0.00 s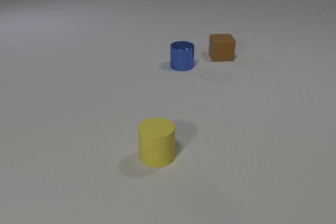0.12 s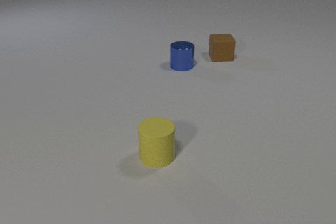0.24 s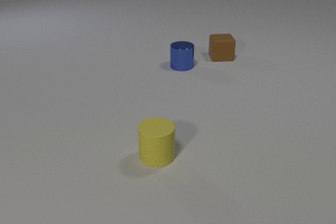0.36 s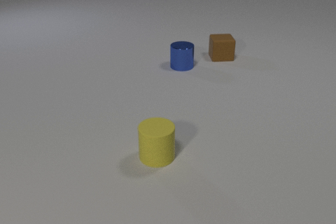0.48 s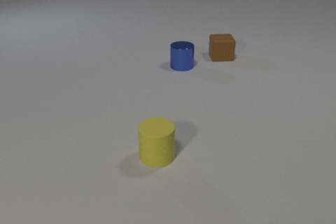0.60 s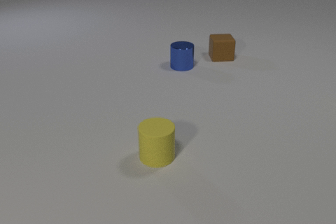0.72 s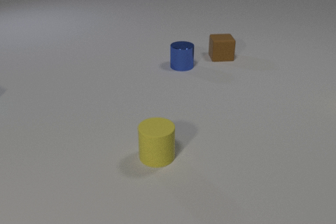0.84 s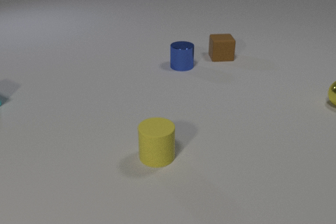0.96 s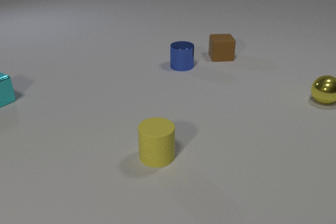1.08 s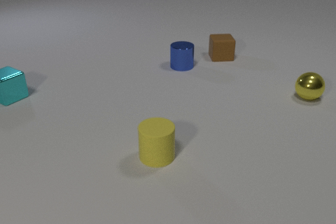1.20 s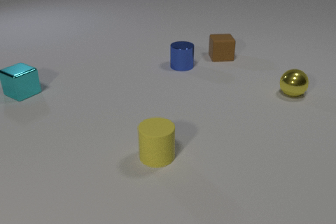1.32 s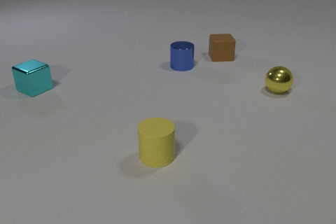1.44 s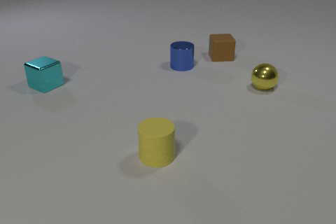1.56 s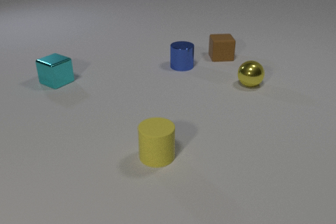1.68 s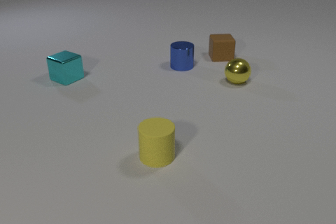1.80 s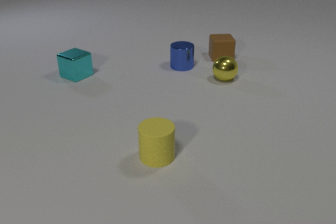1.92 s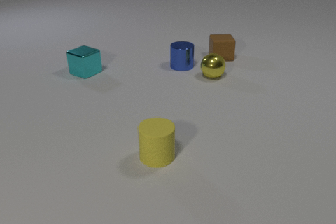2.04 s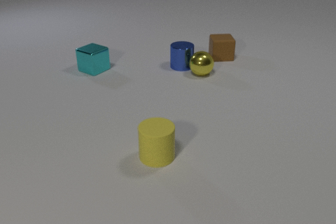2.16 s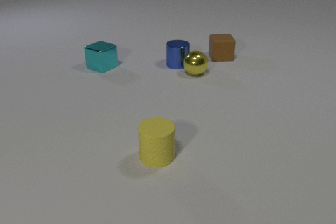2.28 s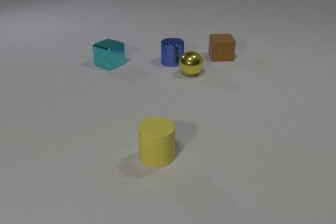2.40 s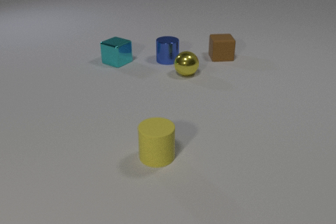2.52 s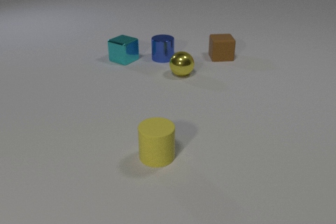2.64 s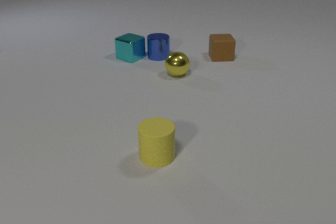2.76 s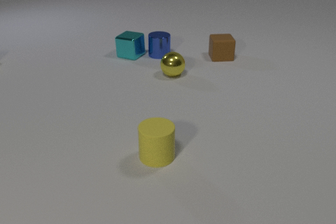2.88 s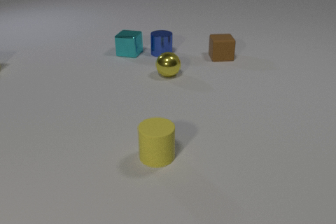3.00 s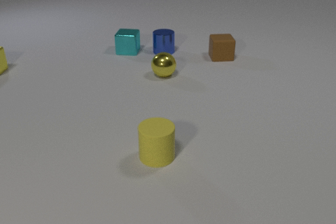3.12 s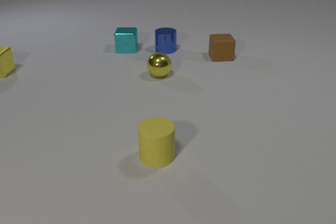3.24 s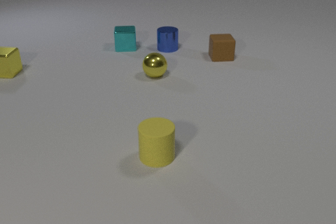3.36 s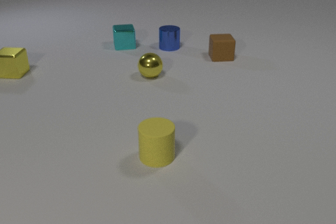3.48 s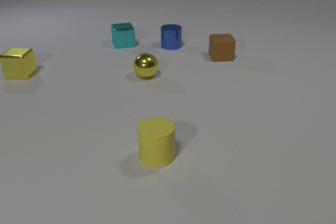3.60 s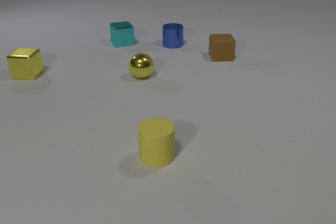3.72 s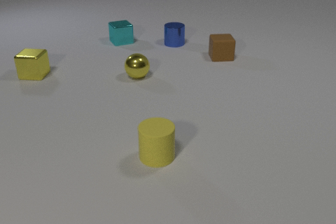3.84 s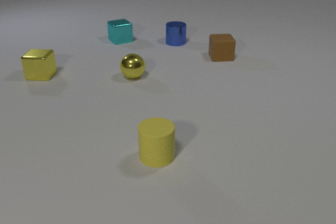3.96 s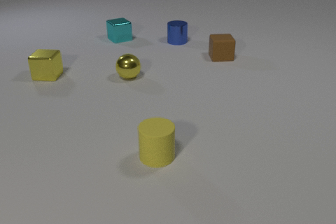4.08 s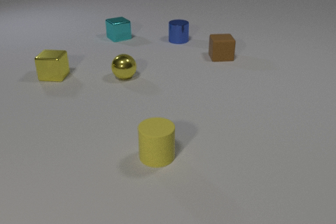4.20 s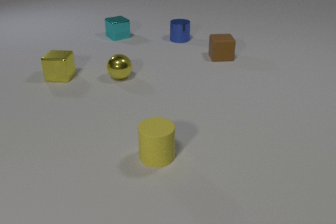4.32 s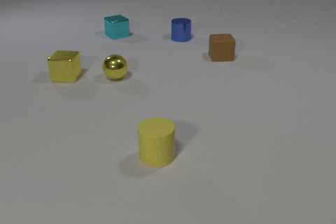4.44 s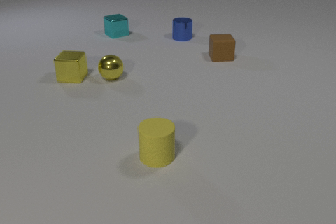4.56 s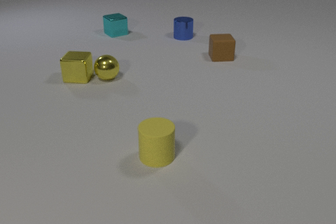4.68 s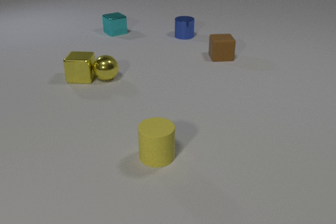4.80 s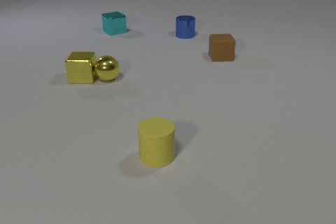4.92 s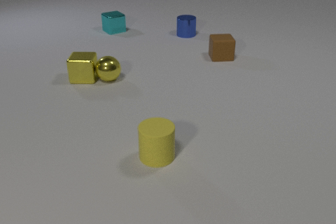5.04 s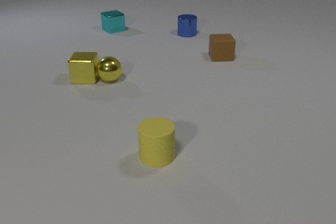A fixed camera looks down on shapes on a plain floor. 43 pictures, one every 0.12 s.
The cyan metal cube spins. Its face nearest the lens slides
to the right.
The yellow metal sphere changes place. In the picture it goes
to the left.
0.00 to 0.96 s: The yellow metal sphere comes in at the right edge, rolls to the left. The cyan metal cube comes in at the left edge, slides to the right.
0.96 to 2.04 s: The yellow metal sphere rolls to the left. The cyan metal cube slides to the right and away from the camera.
2.04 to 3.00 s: The yellow metal sphere rolls to the left. The blue metal cylinder slides away from the camera and to the left. The yellow metal cube comes in at the left edge, slides to the right. The cyan metal cube slides away from the camera and to the right, spins counterclockwise seen from above by about 30 degrees, its near face sliding to the right. The yellow metal sphere and the blue metal cylinder collide. The blue metal cylinder and the cyan metal cube collide.
3.00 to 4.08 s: The yellow metal sphere rolls to the left. The blue metal cylinder slides away from the camera and to the right. The yellow metal cube slides to the right and toward the camera. The cyan metal cube slides away from the camera, spins counterclockwise seen from above by about 45 degrees, its near face sliding to the right.
4.08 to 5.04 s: The yellow metal sphere rolls to the left. The blue metal cylinder slides away from the camera and to the right. The yellow metal cube slides to the right and toward the camera. The cyan metal cube slides away from the camera. The yellow metal sphere and the yellow metal cube collide.
What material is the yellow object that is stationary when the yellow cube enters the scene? rubber.
What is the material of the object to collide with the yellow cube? metal.
How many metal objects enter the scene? 3.
